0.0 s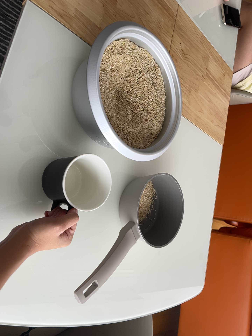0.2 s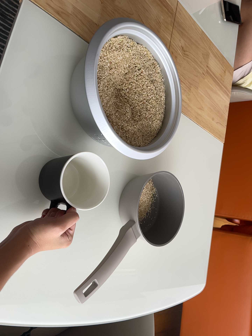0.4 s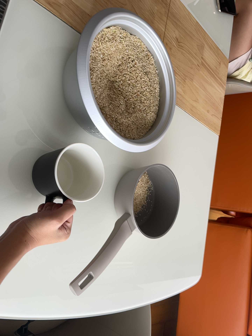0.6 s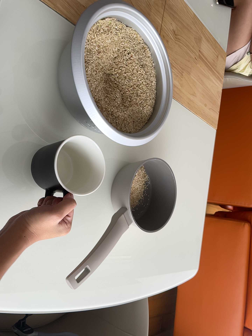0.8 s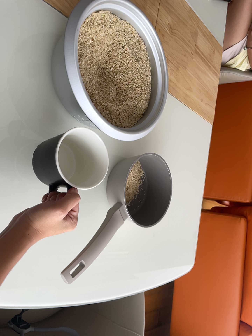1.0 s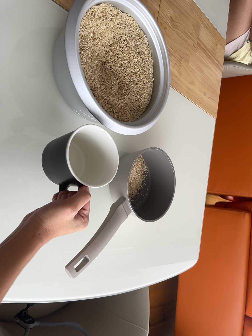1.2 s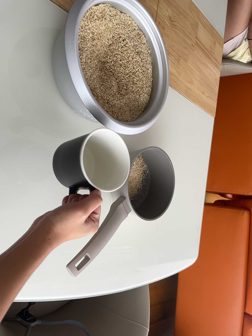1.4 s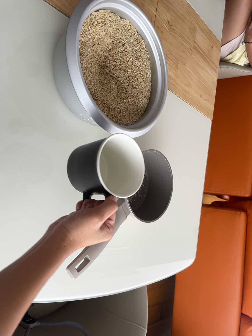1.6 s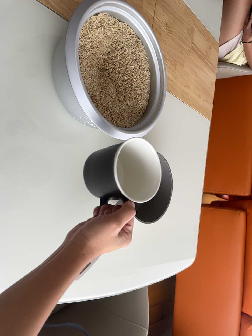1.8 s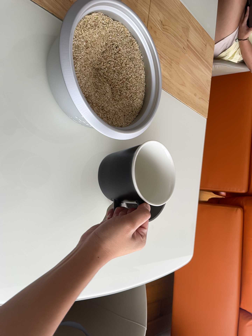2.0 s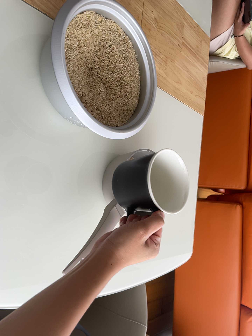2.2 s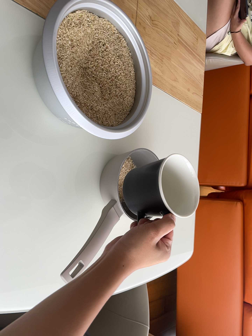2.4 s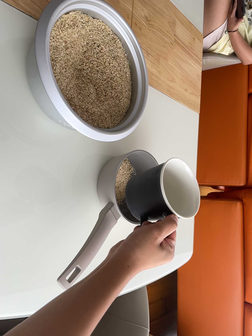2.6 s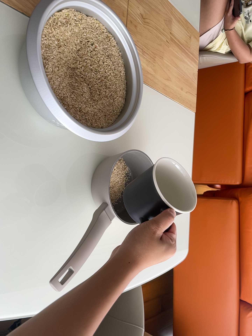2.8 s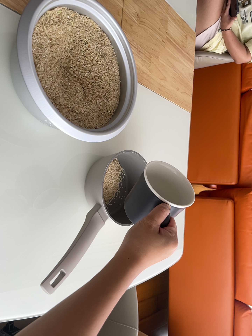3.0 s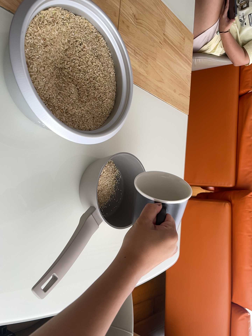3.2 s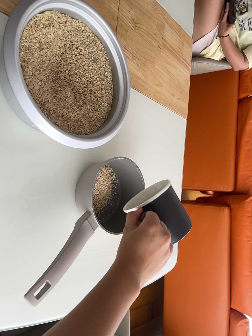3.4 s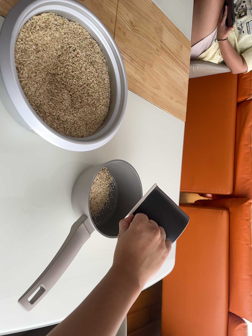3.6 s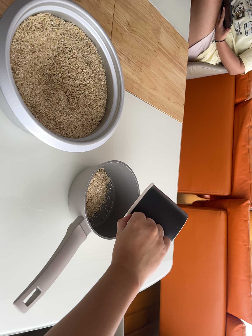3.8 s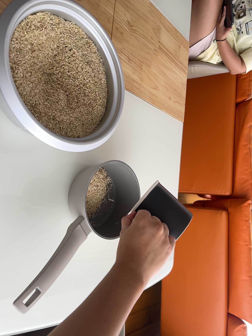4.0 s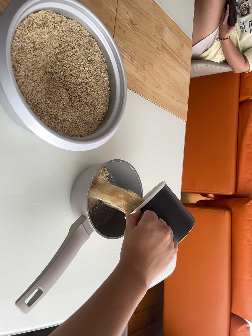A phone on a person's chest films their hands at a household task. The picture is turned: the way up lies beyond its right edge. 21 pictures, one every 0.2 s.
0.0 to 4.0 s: The camera travels to its right, about 8 cm, so close, fixed things drift to the left.
The film runs backward here.
